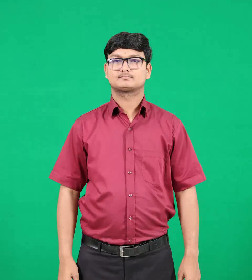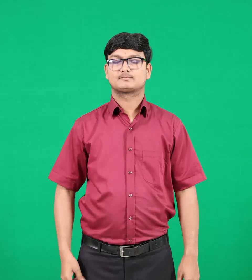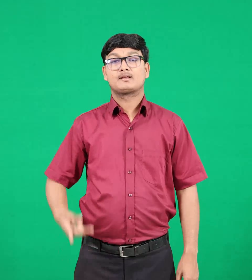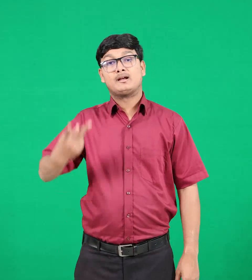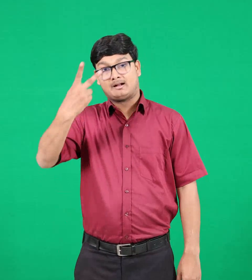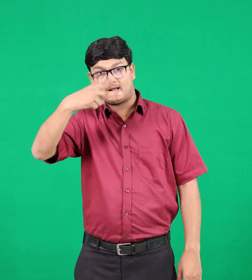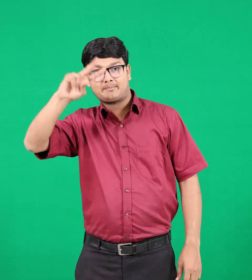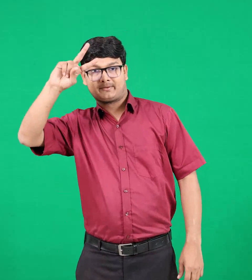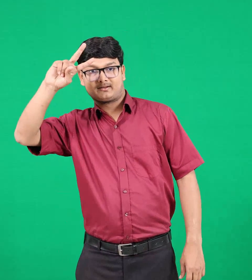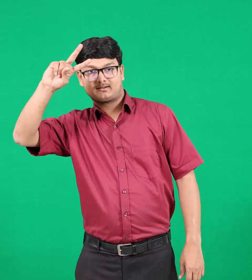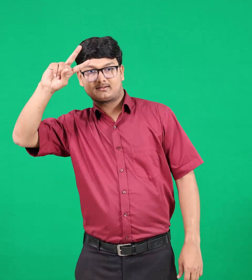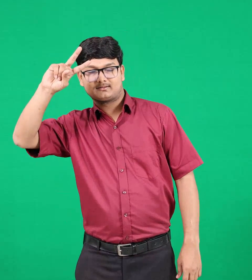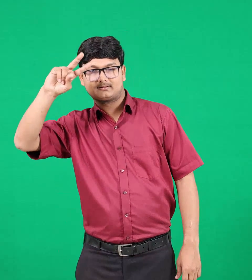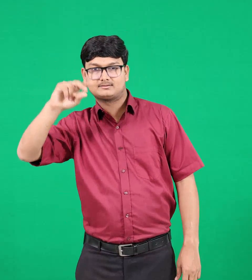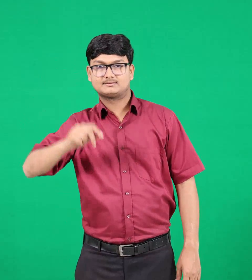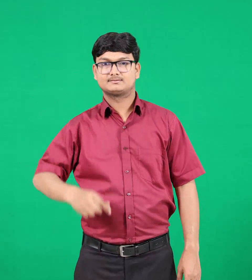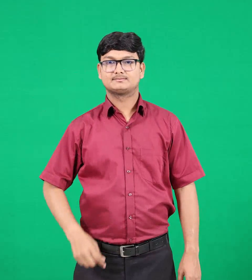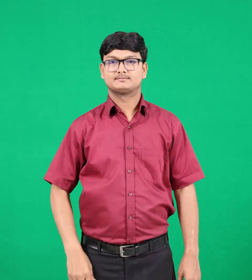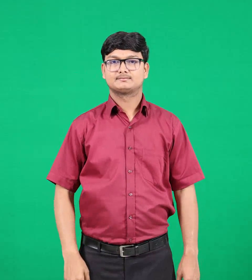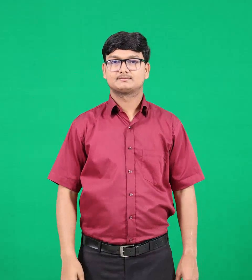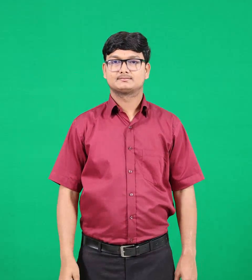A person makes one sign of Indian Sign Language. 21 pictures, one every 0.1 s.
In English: double
